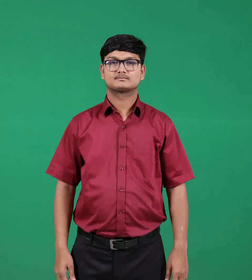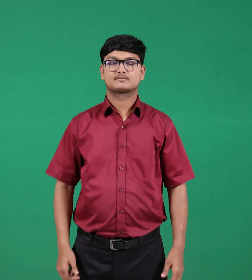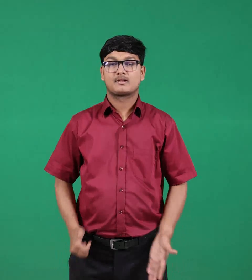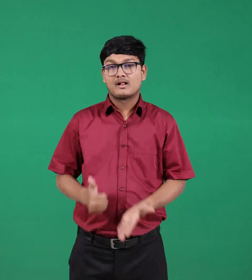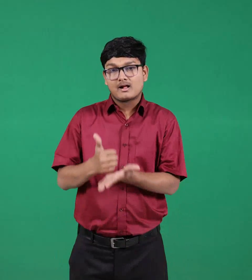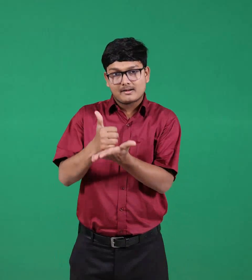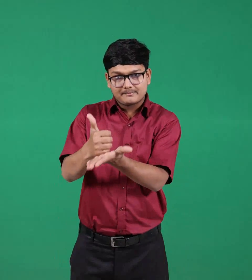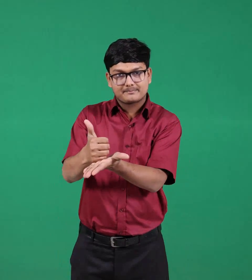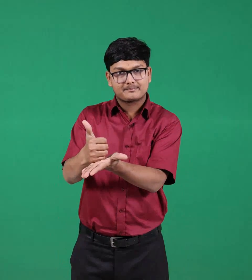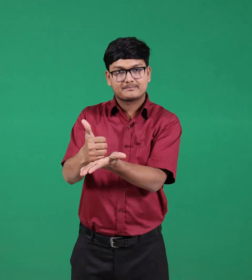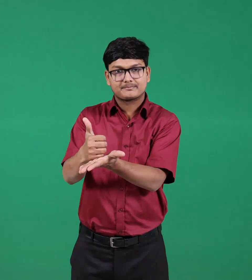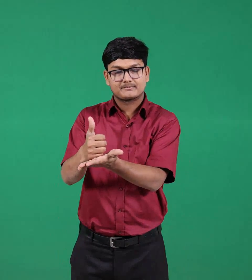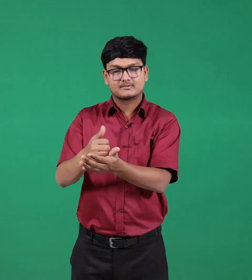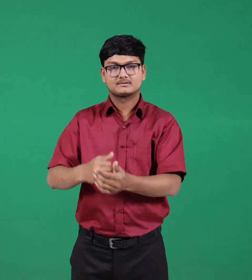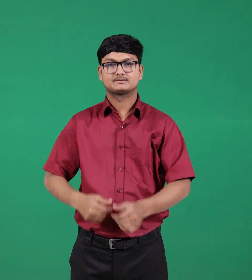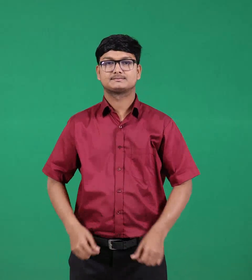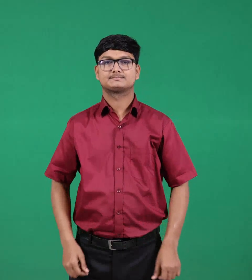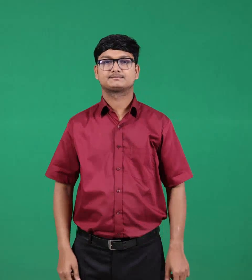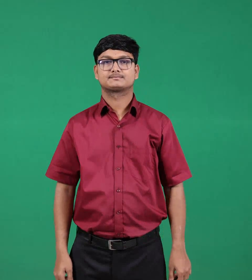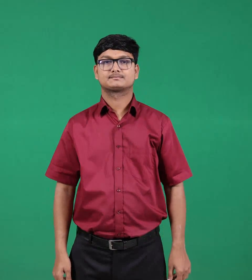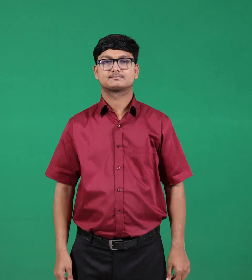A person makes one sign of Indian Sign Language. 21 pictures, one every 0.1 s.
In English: help
